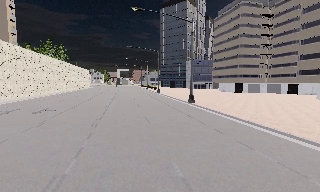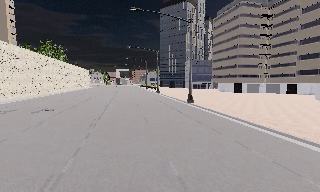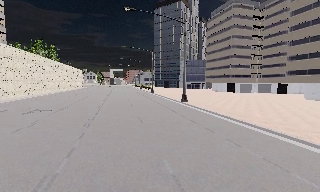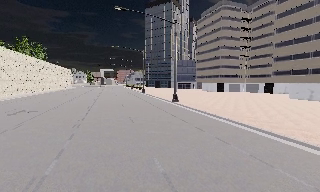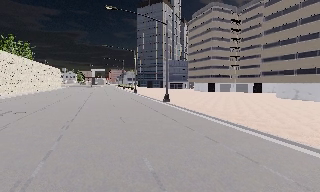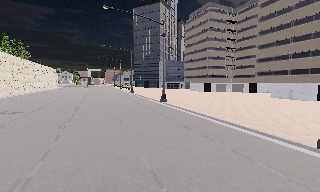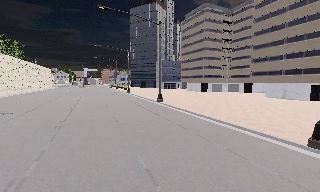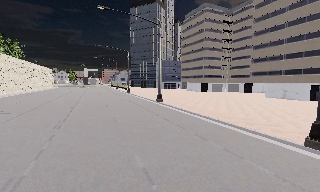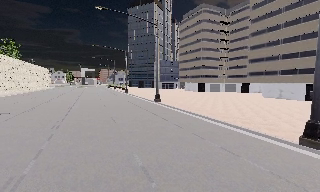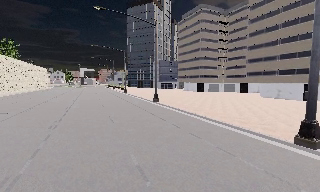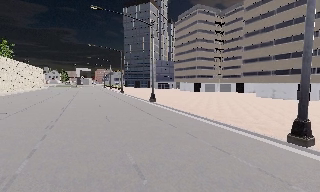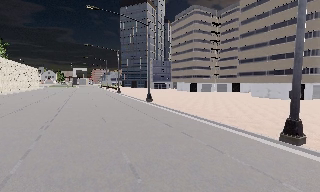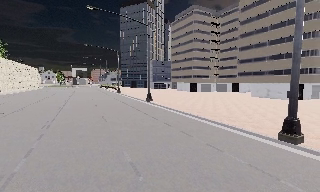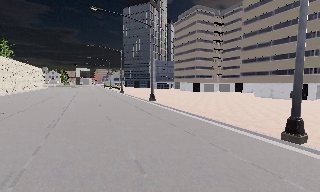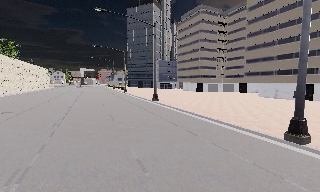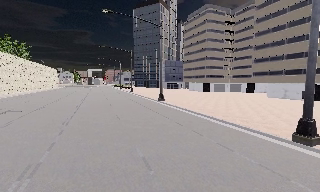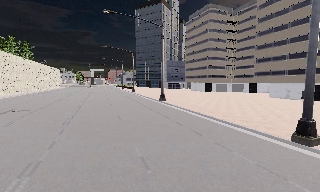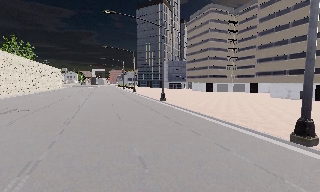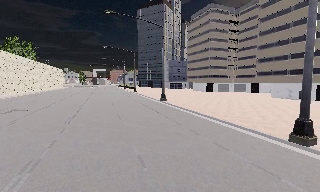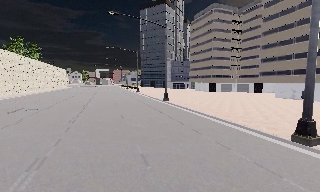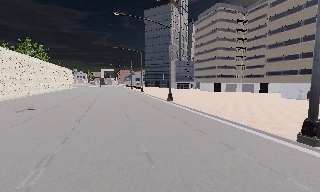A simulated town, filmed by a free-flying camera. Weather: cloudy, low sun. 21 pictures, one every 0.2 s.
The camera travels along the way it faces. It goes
backward.
0.0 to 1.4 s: The scene slides to the left, as the camera pans about 10 degrees to its right. It travels backward, about 0.5 m, so what stands in front gets smaller.
1.4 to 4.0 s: The camera travels backward and to its right, about 1 m, so what stands in front gets smaller.
The film runs backward here.
